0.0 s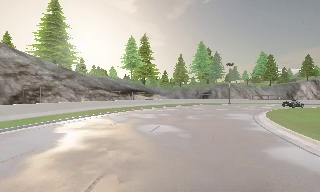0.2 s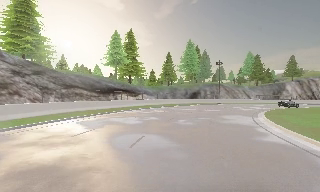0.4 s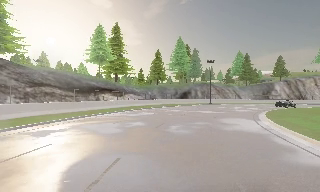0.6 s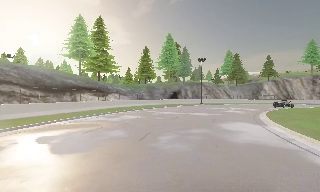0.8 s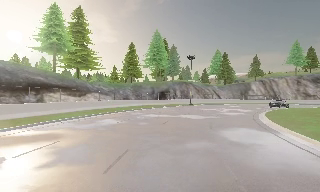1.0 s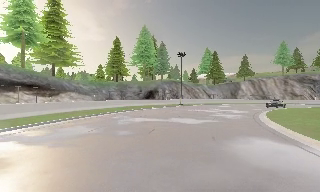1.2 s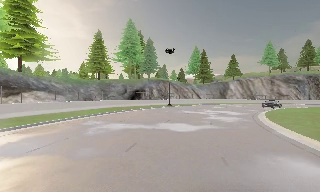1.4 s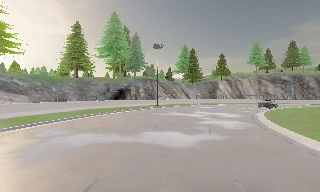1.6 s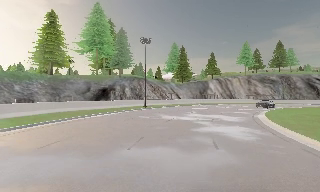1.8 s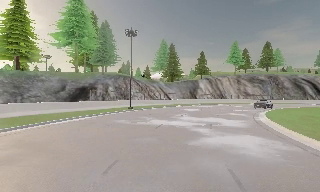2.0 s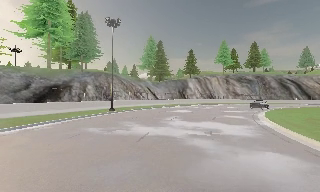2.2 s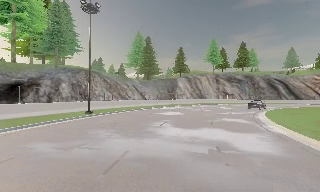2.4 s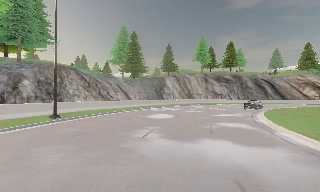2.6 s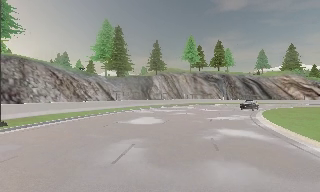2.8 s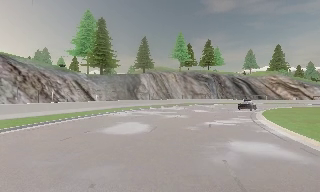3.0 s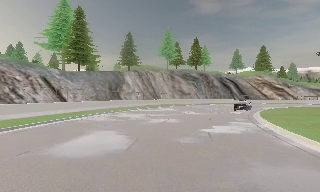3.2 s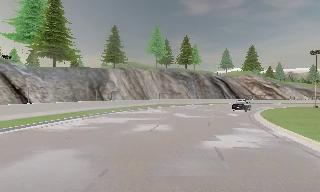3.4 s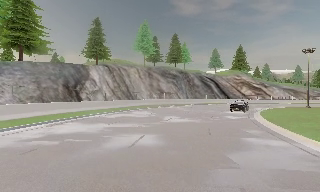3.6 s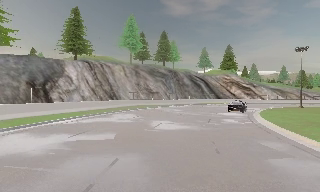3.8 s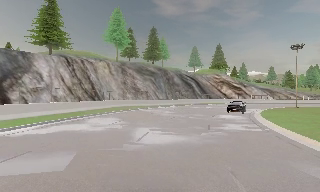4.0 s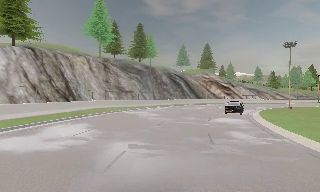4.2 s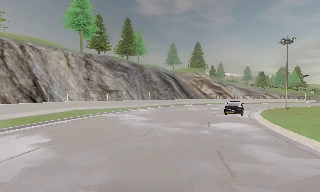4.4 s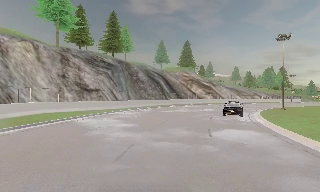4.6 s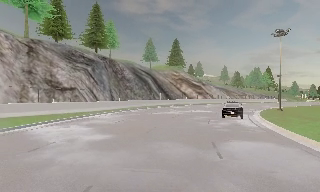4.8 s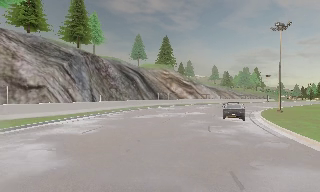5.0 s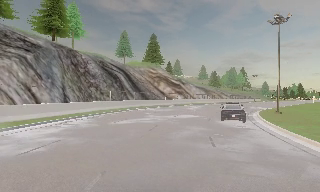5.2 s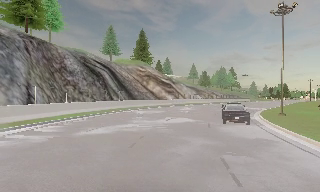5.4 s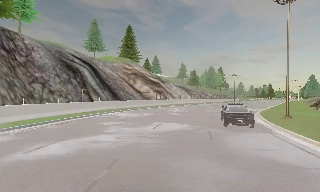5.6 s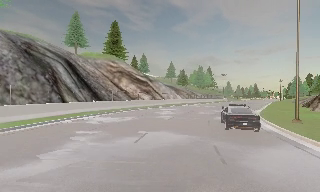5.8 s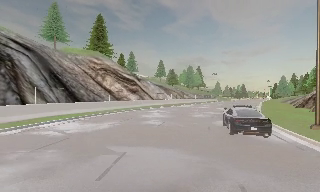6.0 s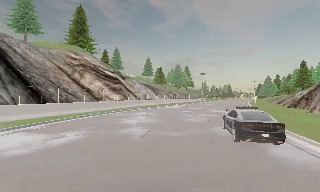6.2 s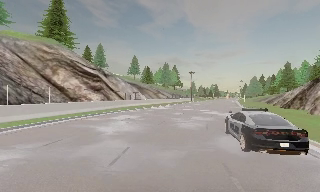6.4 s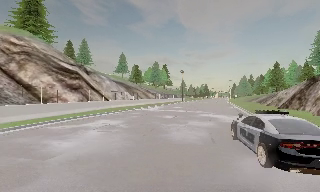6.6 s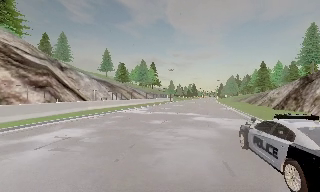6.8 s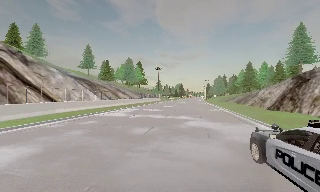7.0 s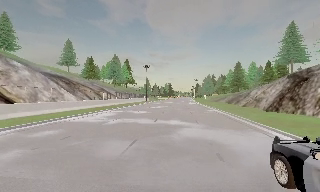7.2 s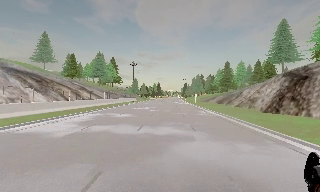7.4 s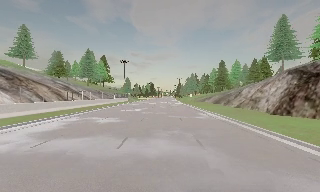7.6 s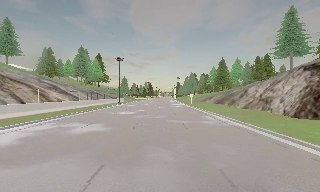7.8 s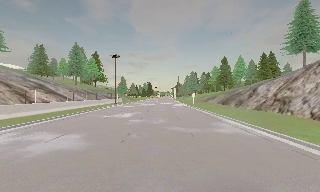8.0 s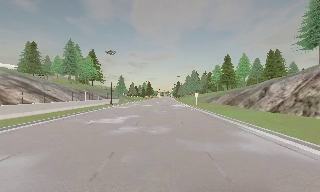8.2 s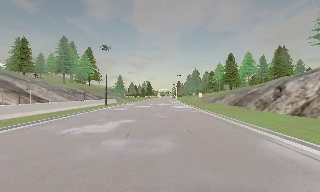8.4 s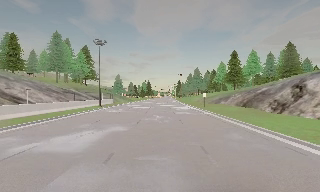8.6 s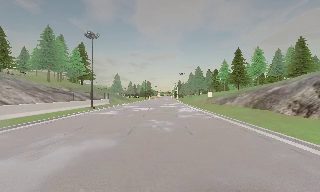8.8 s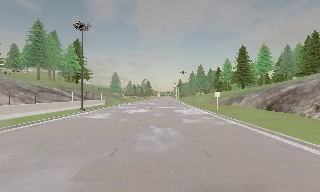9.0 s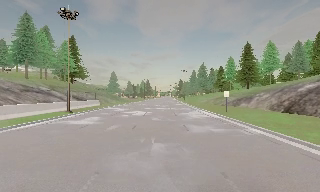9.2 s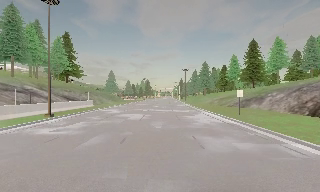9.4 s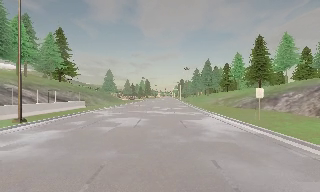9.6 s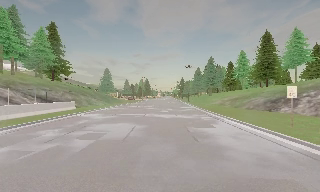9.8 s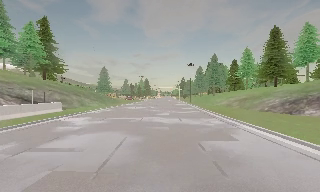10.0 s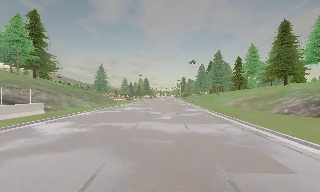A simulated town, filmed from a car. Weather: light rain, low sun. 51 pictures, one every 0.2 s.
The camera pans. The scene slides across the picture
to the left.
The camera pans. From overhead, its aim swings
clockwise.
0.0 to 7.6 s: The scene slides to the left, as the camera pans about 150 degrees to its right. It travels forward, about 120 m.
7.6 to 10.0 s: The camera travels forward, about 40 m, so what stands in front looms larger.
The film runs forward here.
